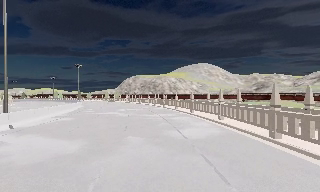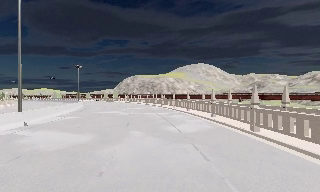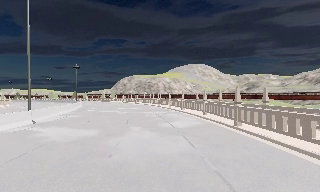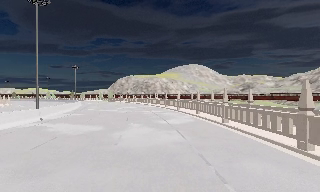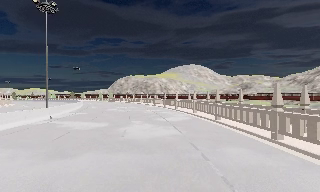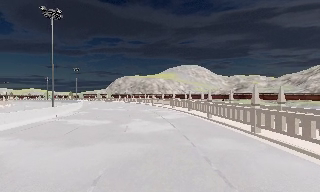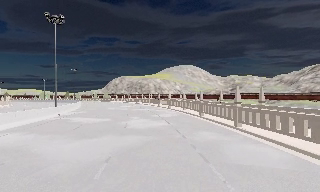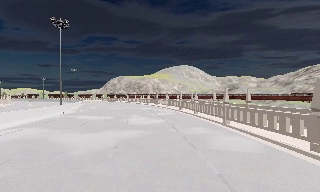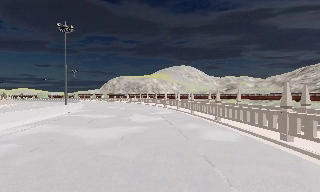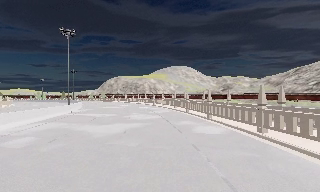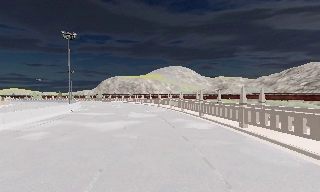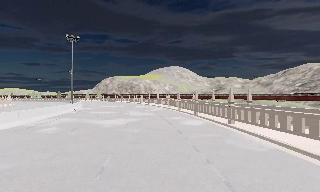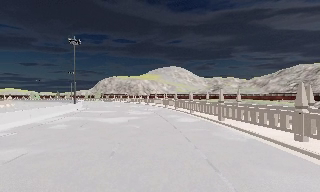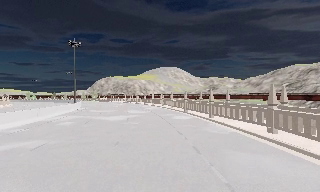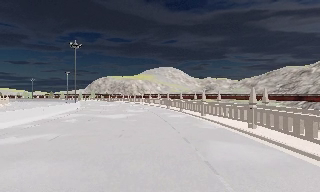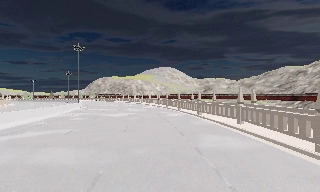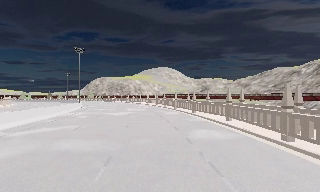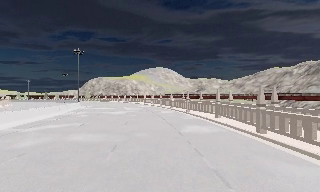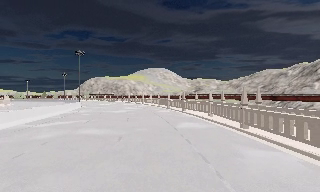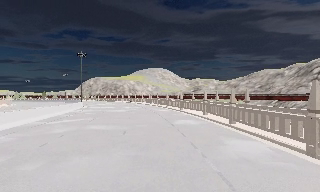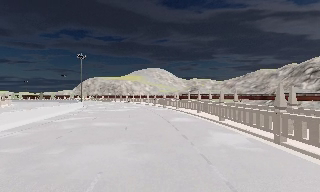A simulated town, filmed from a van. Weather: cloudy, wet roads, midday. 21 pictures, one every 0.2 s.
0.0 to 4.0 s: The camera pans to its right, which is clockwise from overhead, by about 15 degrees. It travels backward, about 30 m, so what stands in front gets smaller.
The film runs backward here.
